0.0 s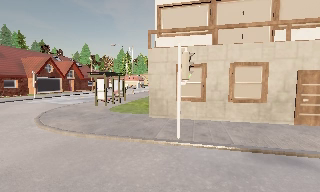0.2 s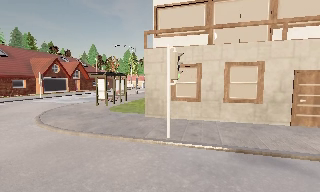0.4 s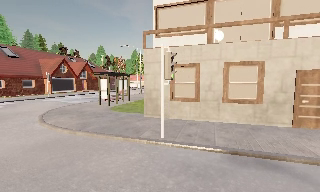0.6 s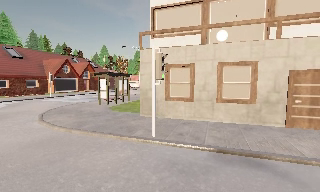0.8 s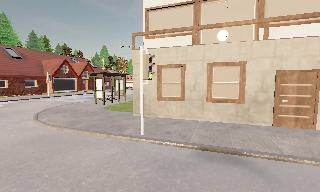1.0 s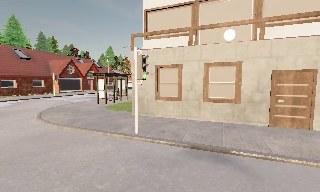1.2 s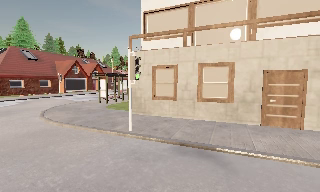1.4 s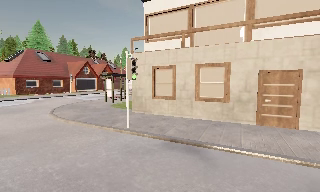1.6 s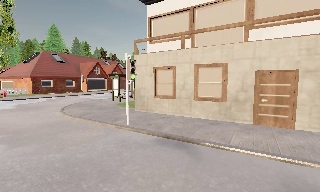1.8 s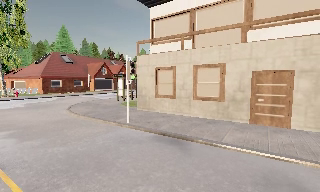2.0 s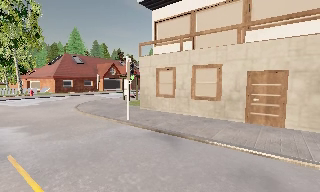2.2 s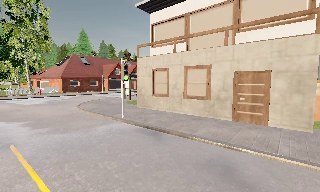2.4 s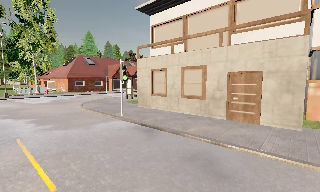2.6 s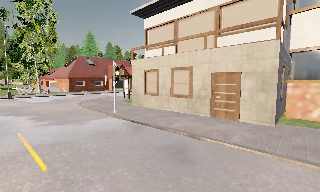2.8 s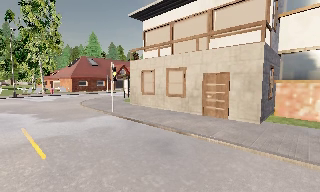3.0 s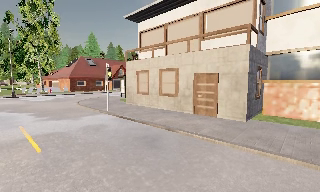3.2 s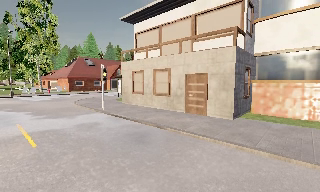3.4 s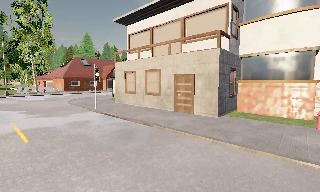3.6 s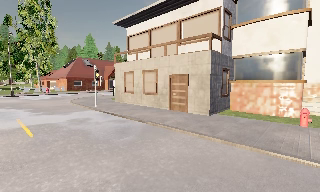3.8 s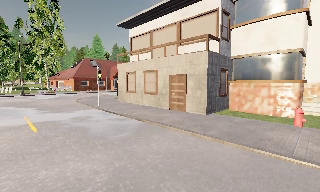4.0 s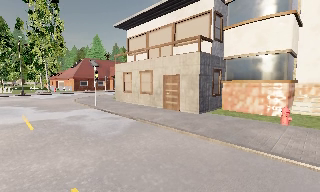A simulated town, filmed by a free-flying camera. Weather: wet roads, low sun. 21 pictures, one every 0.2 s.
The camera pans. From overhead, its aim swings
counterclockwise.
0.0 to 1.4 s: The camera pans to its left, which is counterclockwise from overhead, by about 15 degrees. It travels to its right, about 3.5 m.
1.4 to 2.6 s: The camera pans to its left, which is counterclockwise from overhead, by about 15 degrees. It travels to its right and backward, about 4.5 m.
2.6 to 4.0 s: The camera travels to its right and backward, about 4 m, so close, fixed things drift to the left.
The film runs forward here.
